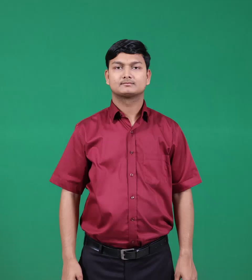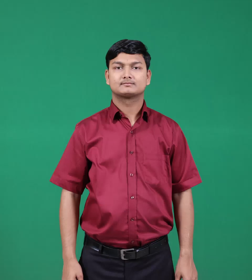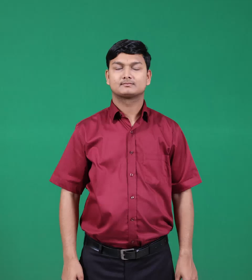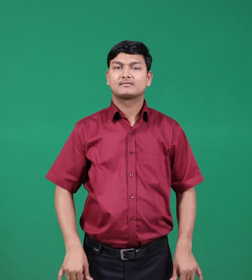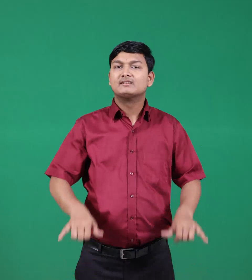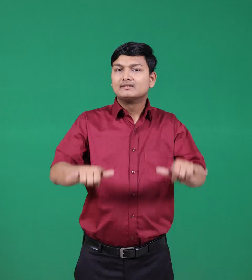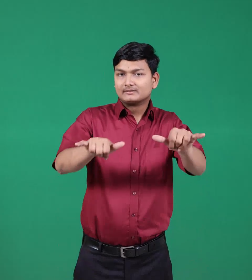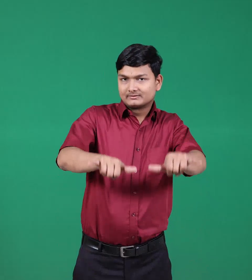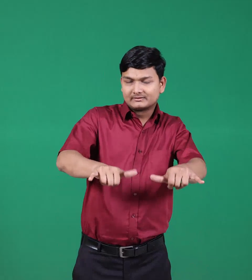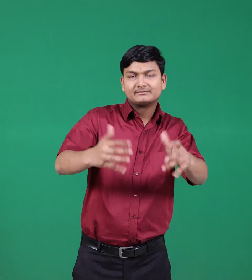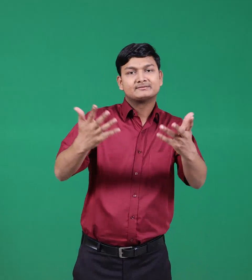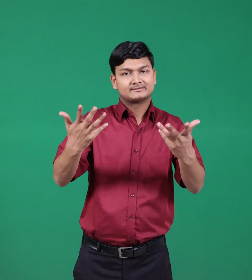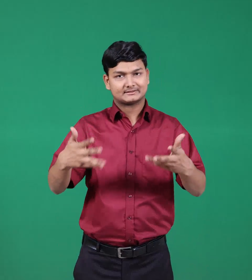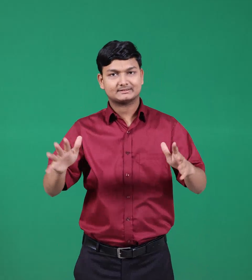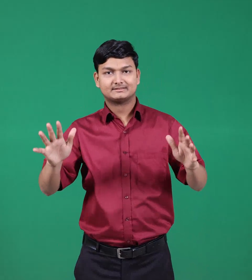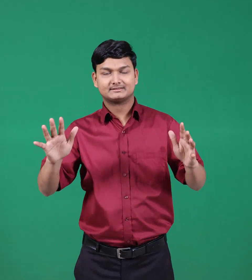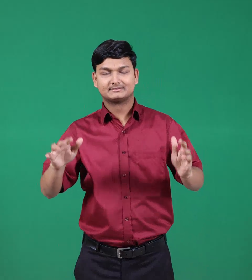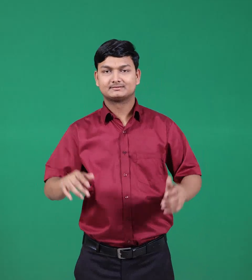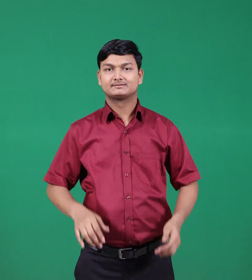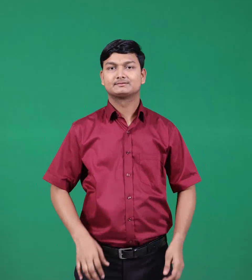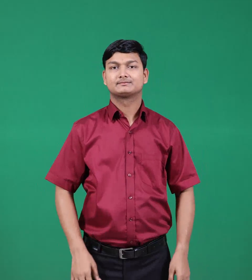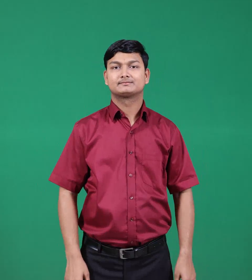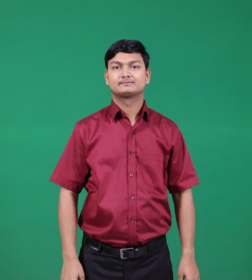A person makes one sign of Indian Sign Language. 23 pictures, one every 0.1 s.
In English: stayed
